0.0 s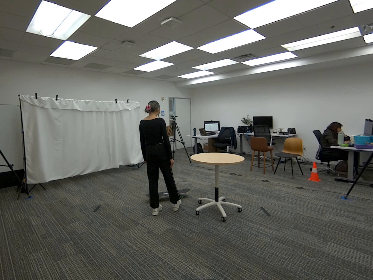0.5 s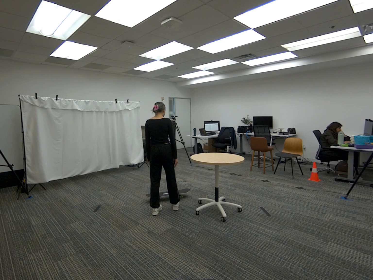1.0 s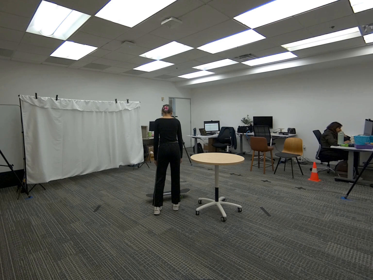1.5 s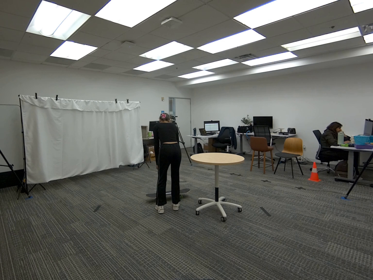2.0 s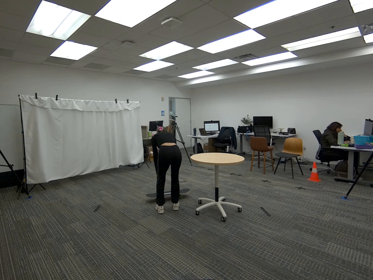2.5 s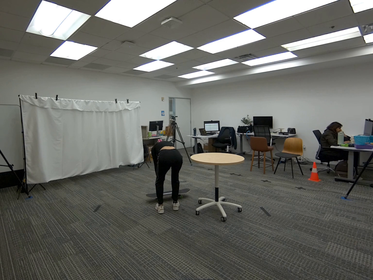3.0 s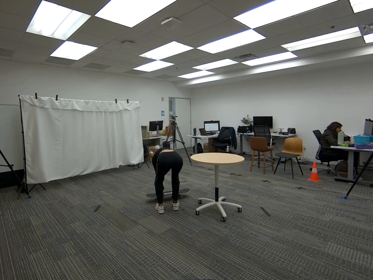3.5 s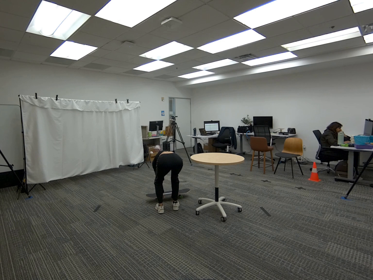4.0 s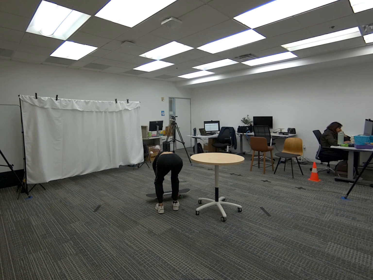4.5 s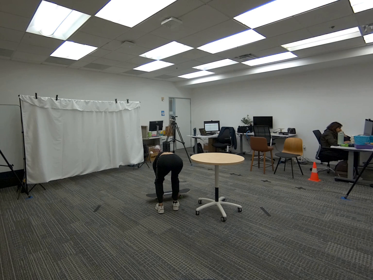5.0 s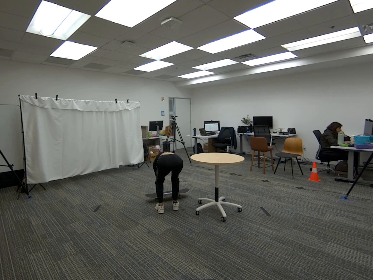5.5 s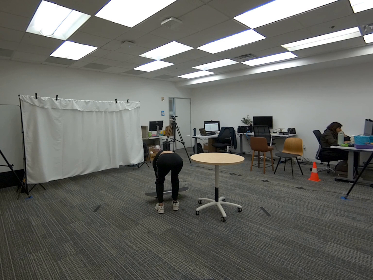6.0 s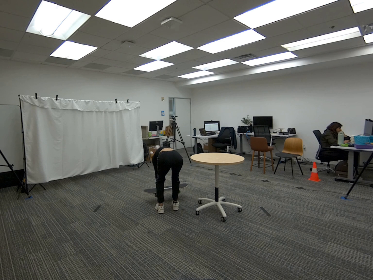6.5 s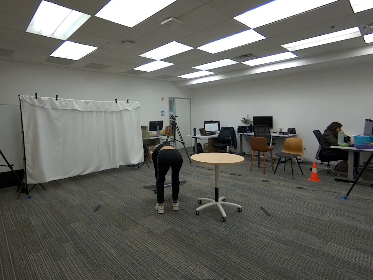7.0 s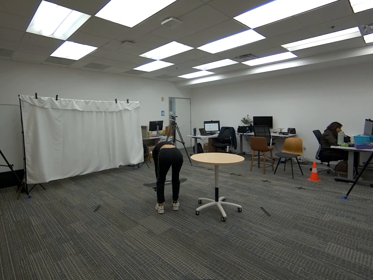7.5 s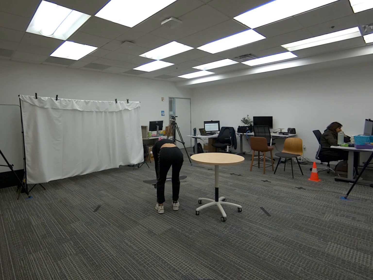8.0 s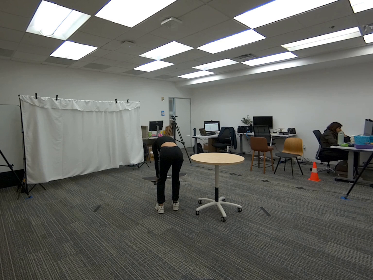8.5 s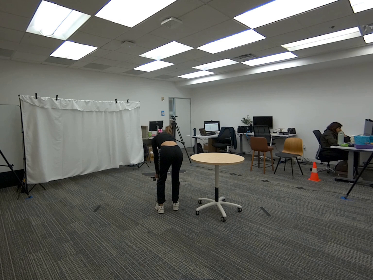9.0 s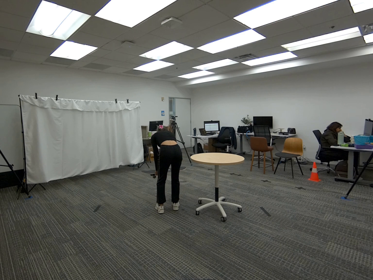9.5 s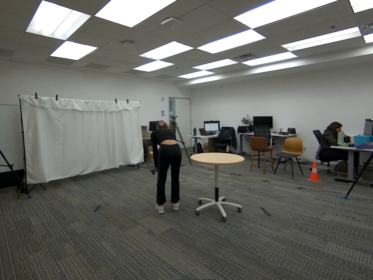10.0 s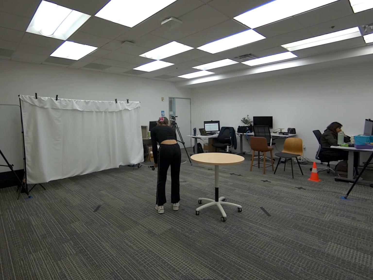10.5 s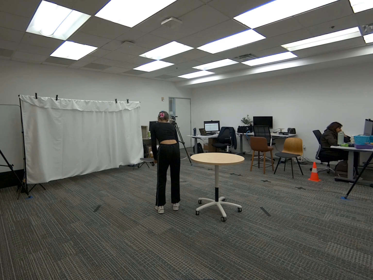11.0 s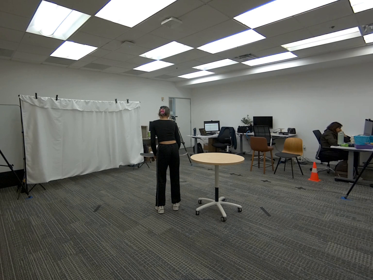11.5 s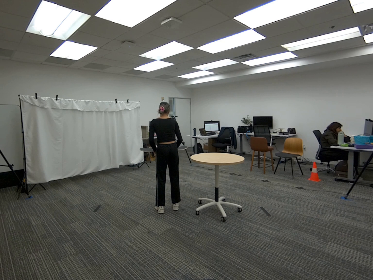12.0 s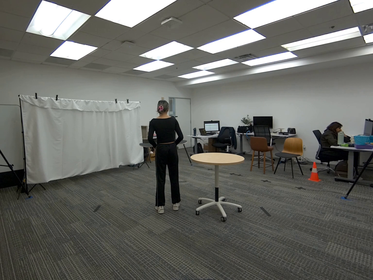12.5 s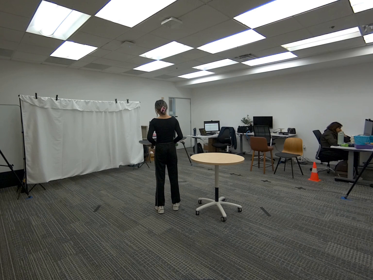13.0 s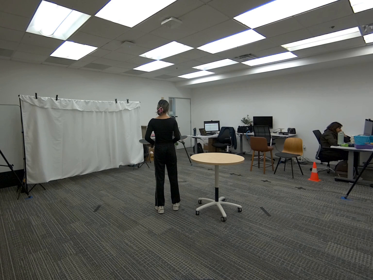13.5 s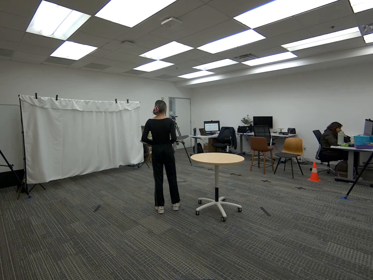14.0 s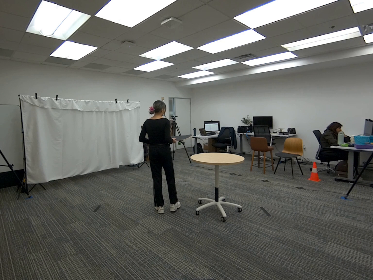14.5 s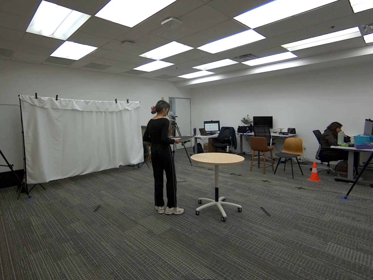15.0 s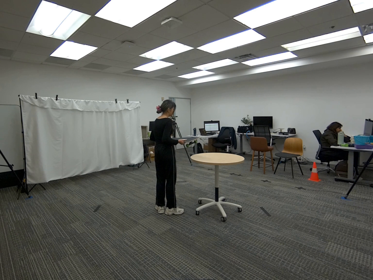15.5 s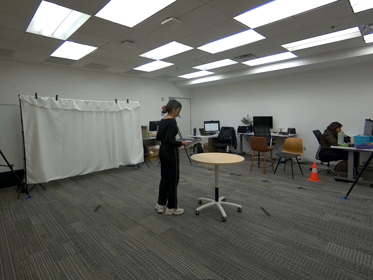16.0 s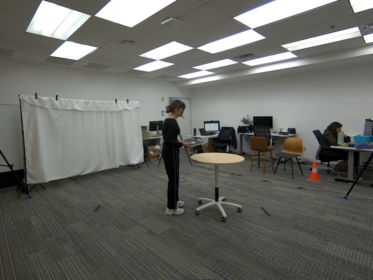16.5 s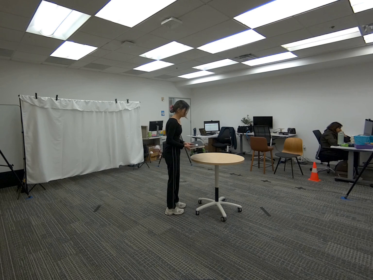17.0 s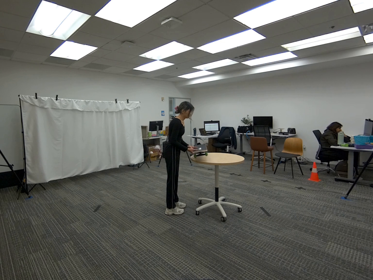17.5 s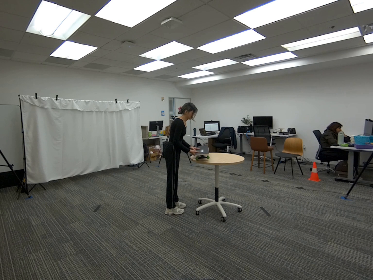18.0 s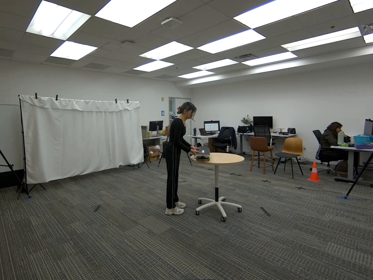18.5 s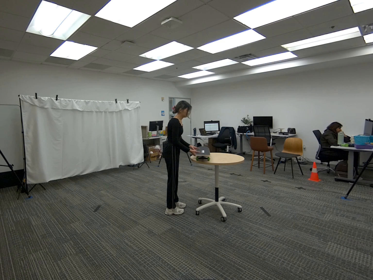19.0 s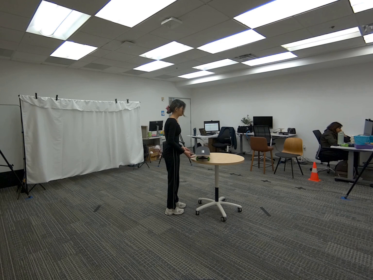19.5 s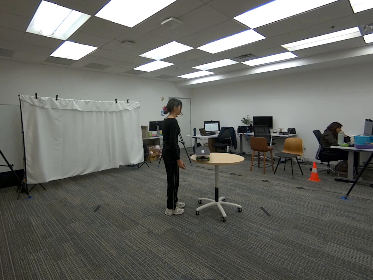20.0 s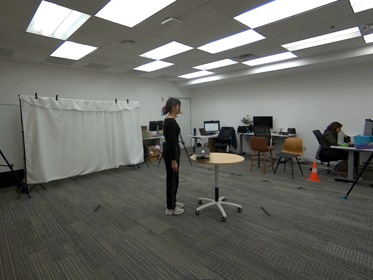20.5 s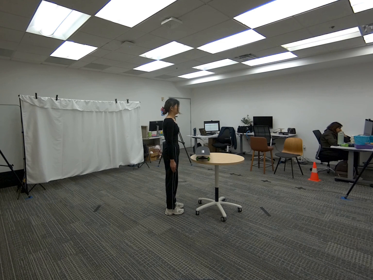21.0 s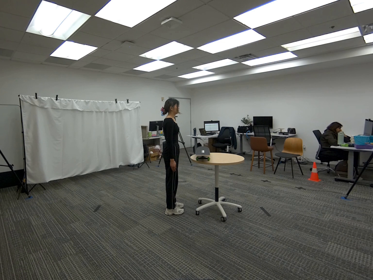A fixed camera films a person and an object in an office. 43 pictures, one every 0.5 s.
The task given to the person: Walk to the skateboard on the round table. Pick up the skateboard with both hands and place the skateboard on the ground.
